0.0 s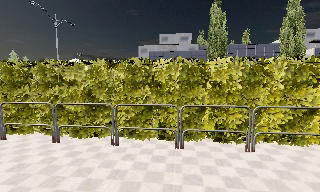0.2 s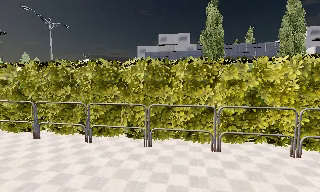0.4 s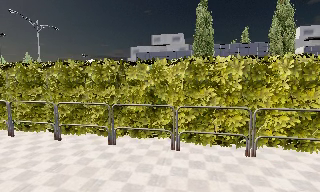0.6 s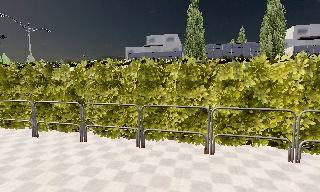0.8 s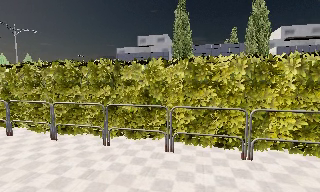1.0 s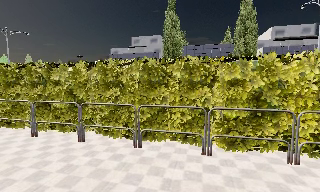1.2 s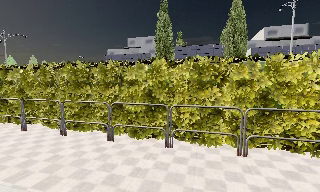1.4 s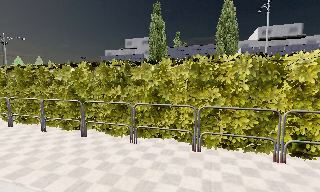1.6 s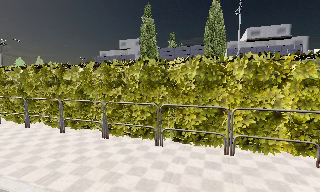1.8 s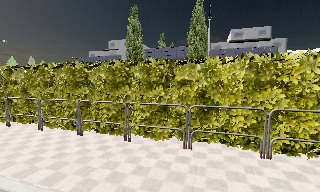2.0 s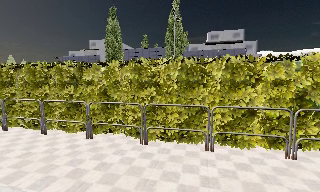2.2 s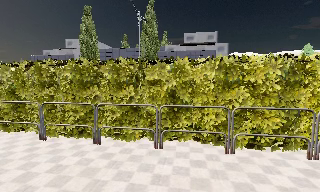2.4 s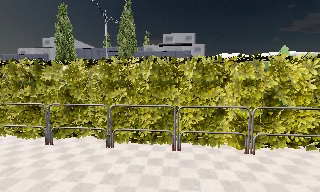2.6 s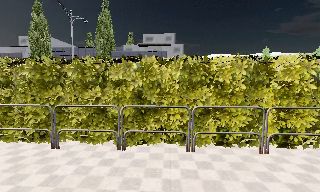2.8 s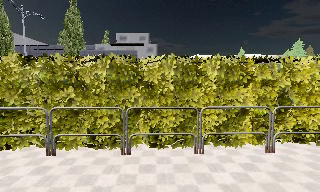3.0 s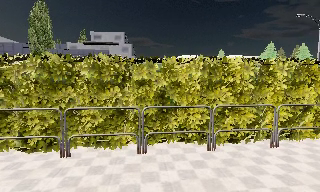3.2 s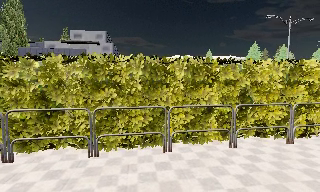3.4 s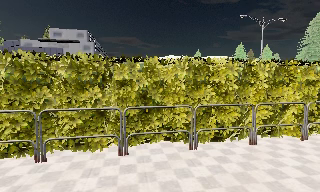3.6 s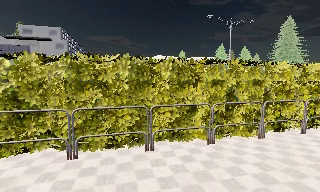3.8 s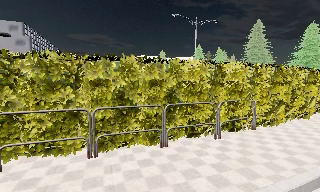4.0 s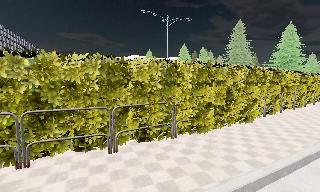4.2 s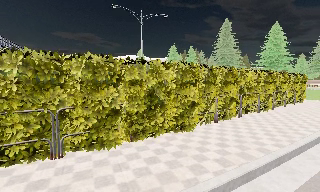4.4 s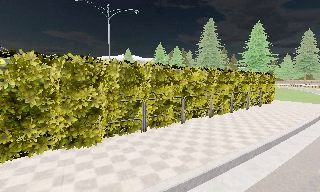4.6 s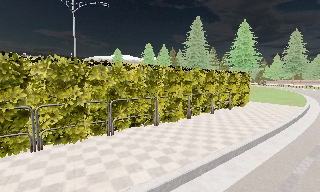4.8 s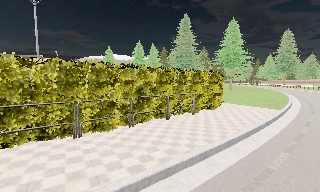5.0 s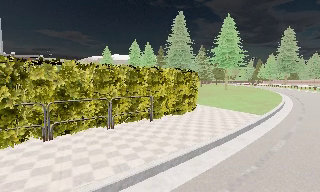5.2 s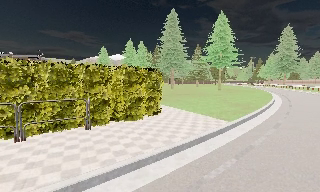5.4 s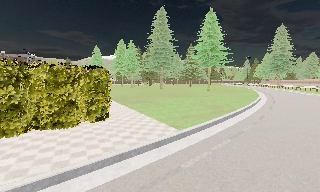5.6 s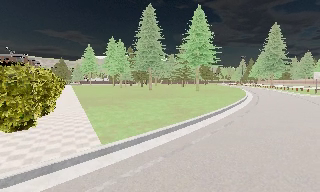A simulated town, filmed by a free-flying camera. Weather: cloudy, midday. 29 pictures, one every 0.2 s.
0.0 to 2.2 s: The camera travels to its right, about 25 m, so close, fixed things drift to the left.
2.2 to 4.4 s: The camera pans to its right, which is clockwise from overhead, by about 35 degrees. It travels to its right, about 25 m, so close, fixed things drift to the left.
4.4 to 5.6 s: The camera travels to its right and forward, about 13 m, so close, fixed things drift to the left.
The film runs forward here.
